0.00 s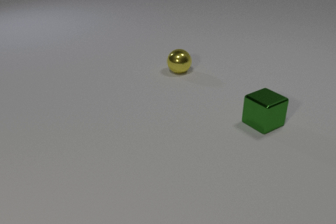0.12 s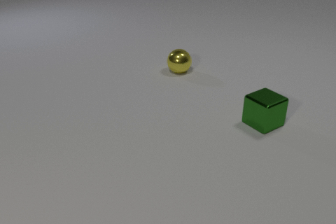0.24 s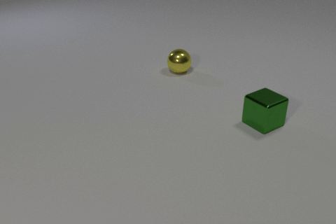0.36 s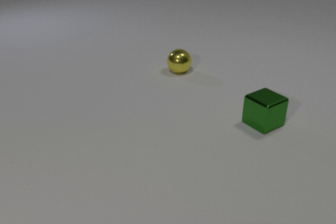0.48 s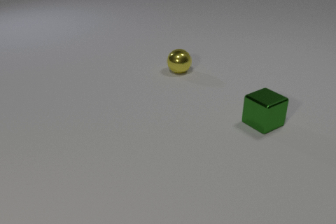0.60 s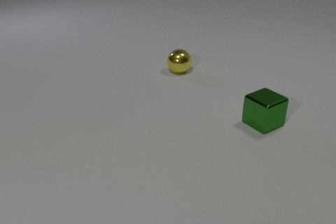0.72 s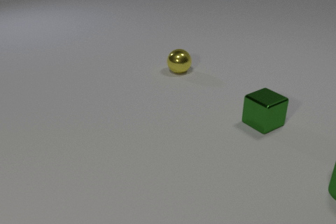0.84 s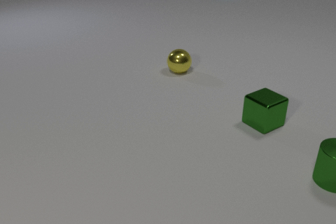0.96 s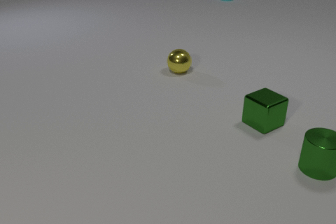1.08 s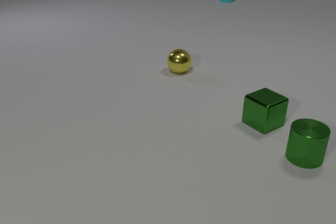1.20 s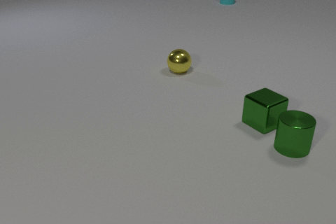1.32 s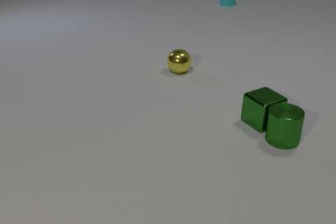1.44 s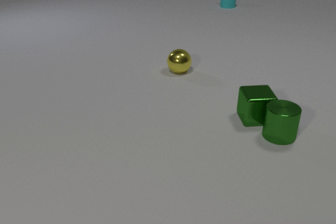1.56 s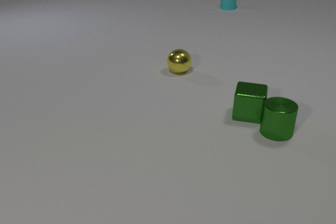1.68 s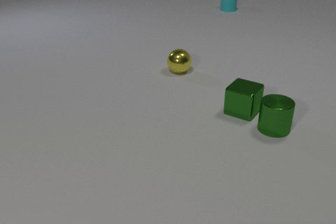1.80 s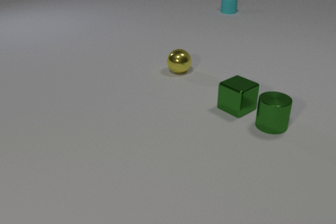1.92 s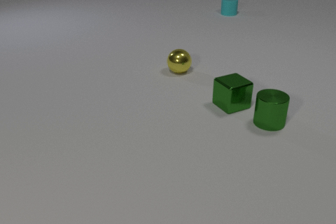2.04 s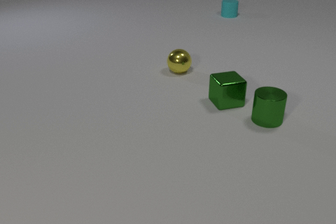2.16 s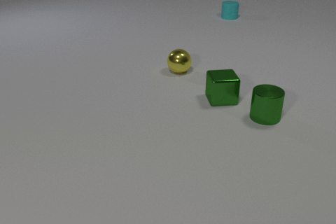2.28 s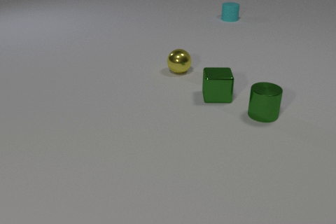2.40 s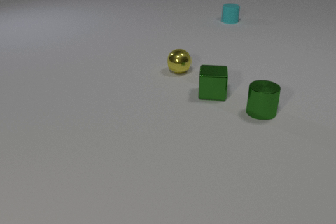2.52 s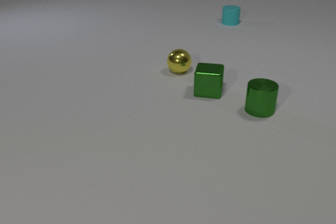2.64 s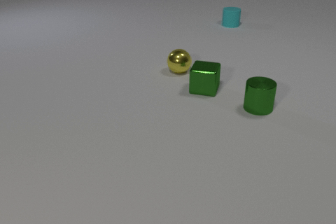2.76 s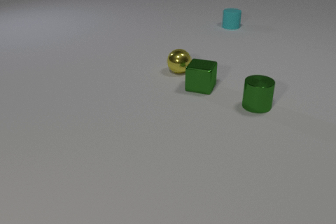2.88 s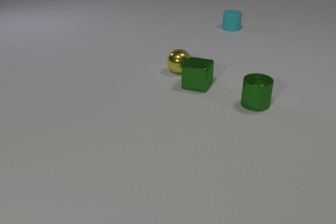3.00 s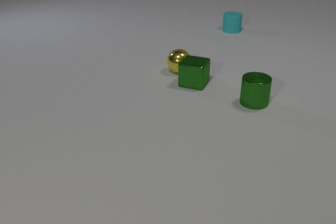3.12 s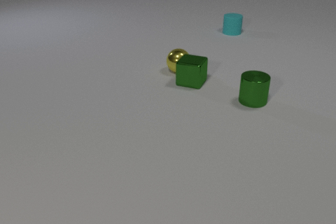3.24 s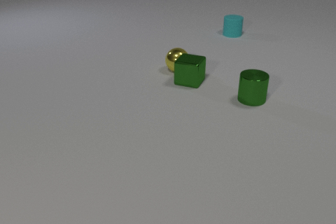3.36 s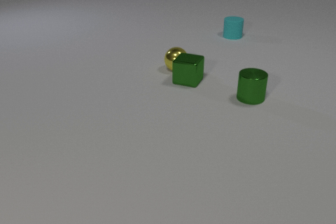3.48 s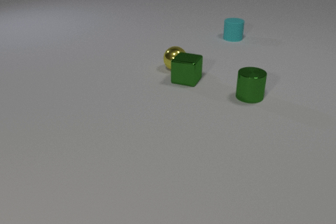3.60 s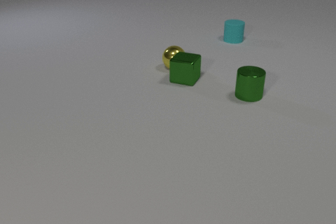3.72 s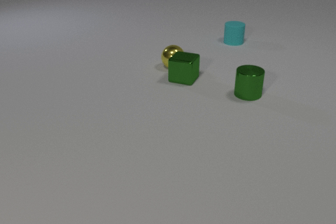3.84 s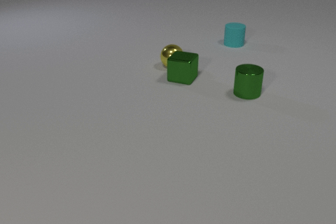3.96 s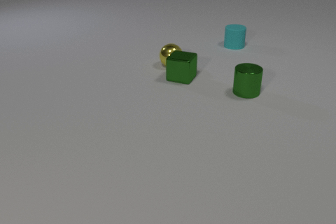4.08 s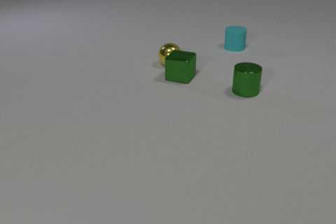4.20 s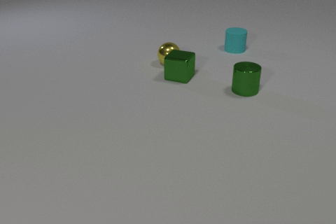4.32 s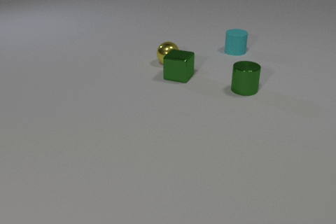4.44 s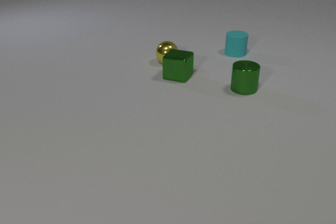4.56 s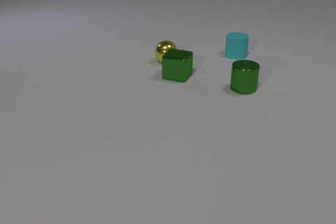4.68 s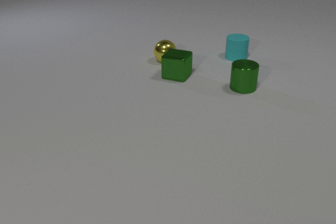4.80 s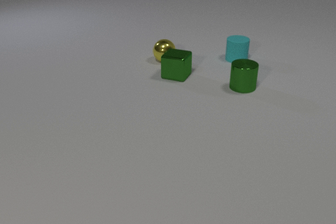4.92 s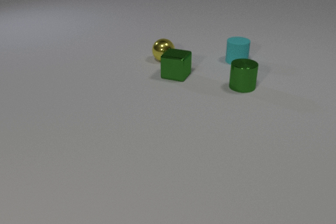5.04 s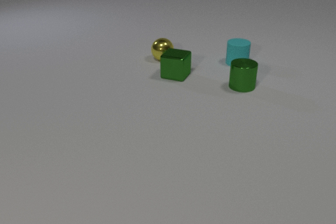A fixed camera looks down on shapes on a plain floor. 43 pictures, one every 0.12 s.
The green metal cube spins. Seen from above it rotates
clockwise.
The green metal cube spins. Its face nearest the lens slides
to the left.
0.00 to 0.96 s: The green metal cylinder comes in at the right edge, slides to the left and away from the camera. The cyan rubber cylinder comes in at the top edge, slides toward the camera.
0.96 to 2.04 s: The green metal cylinder slides away from the camera and to the left. The green metal cube slides to the left and away from the camera, spins so that its near face slides to the left, clockwise seen from above. The cyan rubber cylinder slides toward the camera. The green metal cylinder and the green metal cube collide.
2.04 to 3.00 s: The green metal cylinder slides away from the camera and to the left. The green metal cube slides away from the camera and to the left, spins so that its near face slides to the left, clockwise seen from above. The cyan rubber cylinder slides toward the camera.
3.00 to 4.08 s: The green metal cylinder slides away from the camera. The green metal cube slides away from the camera and to the left. The yellow metal sphere rolls away from the camera and to the left. The cyan rubber cylinder slides toward the camera. The green metal cube and the yellow metal sphere collide.
4.08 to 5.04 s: The green metal cylinder slides away from the camera. The green metal cube moves, and ends about where it began. The yellow metal sphere rolls away from the camera and to the left. The cyan rubber cylinder slides toward the camera.
Are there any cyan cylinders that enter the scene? yes.
What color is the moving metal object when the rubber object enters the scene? green.
Are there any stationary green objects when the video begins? yes.
